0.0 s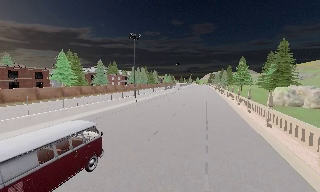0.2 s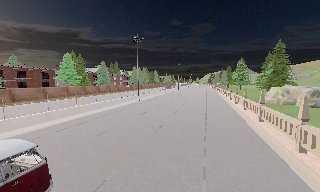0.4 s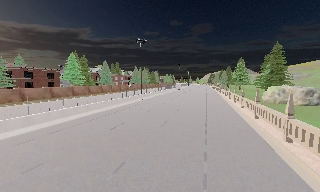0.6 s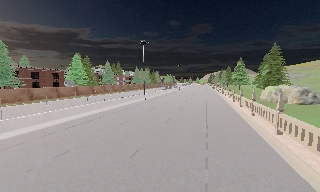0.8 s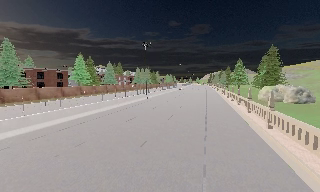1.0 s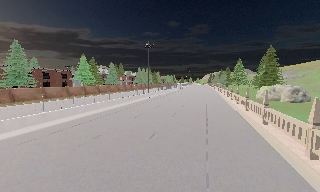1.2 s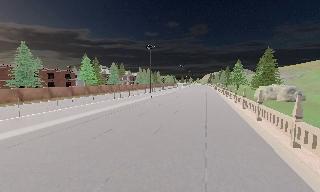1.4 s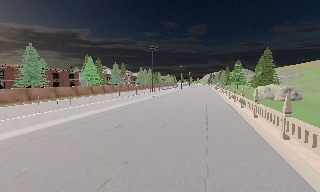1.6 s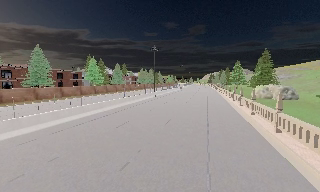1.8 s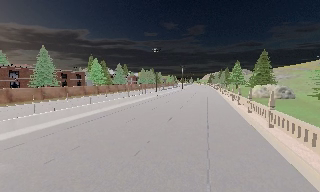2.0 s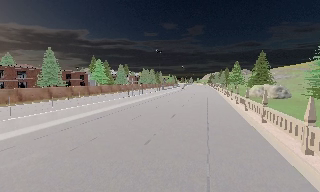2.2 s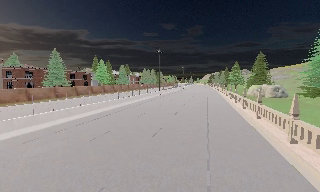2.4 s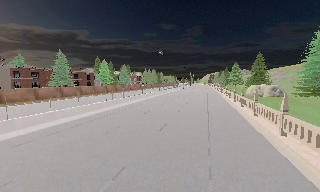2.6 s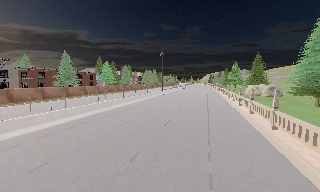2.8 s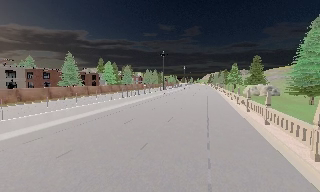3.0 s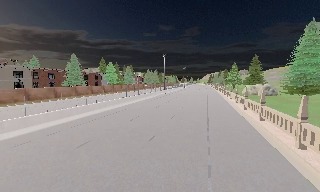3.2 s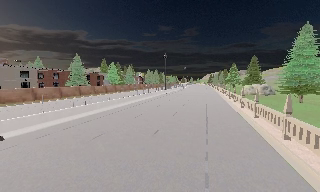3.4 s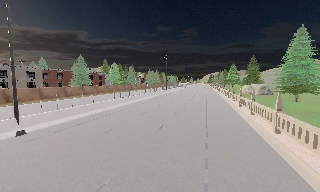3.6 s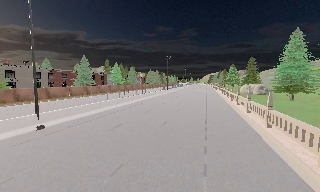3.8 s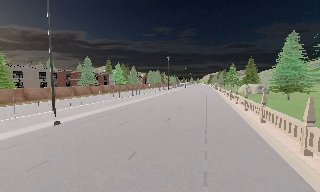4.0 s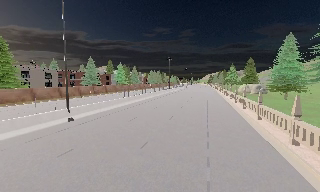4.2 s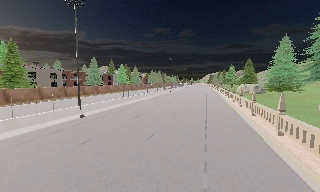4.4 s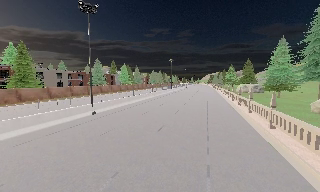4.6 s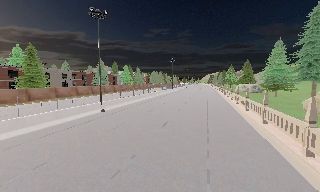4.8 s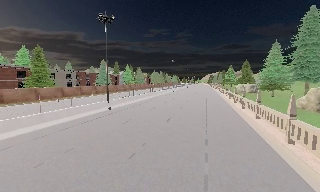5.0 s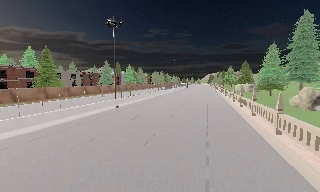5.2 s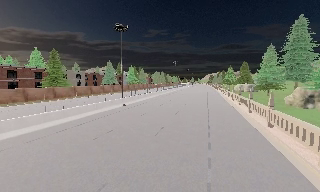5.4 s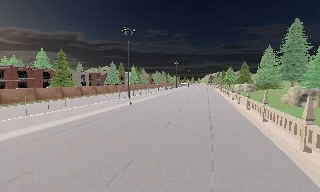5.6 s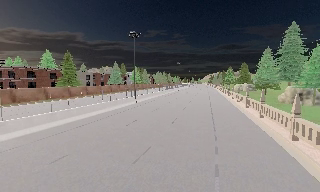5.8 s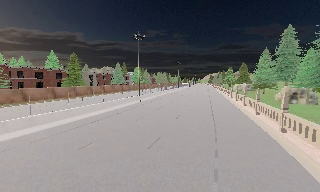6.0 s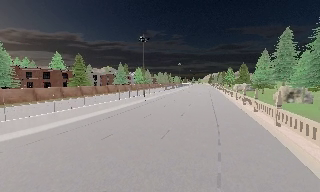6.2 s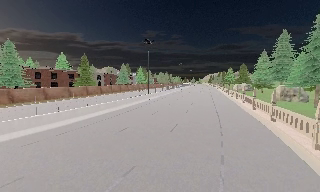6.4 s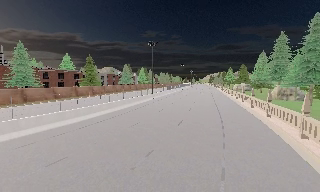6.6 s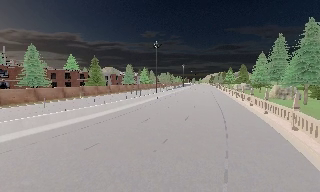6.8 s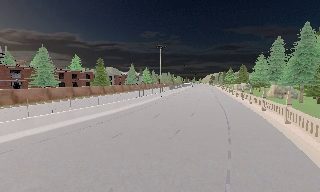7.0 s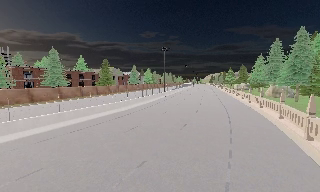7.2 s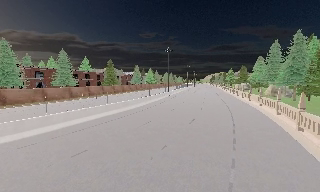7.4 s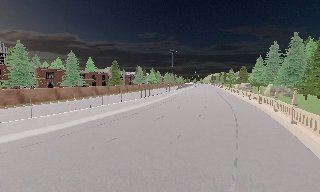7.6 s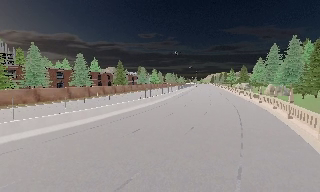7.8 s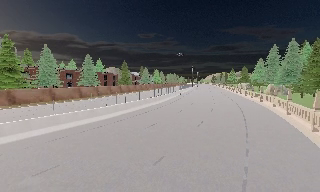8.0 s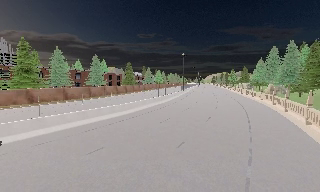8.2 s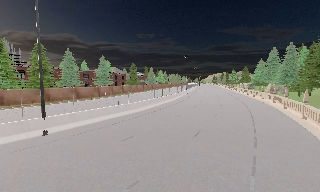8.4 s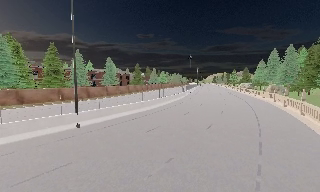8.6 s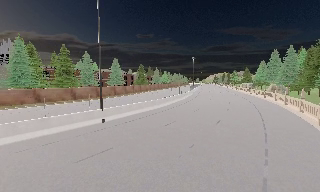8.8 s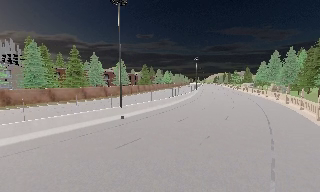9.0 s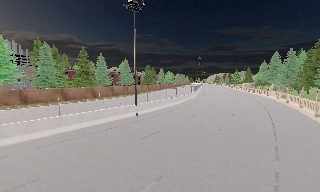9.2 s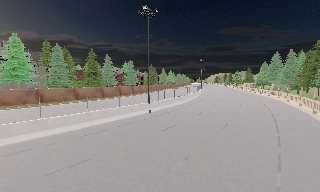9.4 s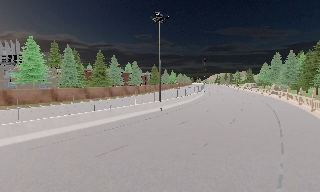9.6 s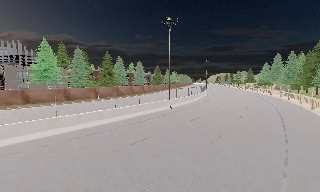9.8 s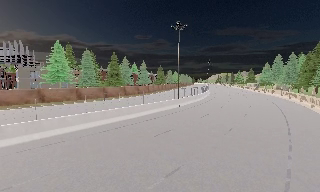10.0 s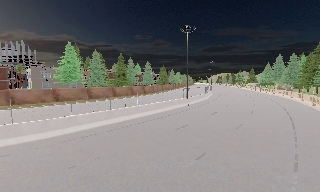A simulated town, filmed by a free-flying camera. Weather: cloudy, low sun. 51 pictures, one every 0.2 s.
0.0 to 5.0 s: The camera travels backward, about 35 m, so what stands in front gets smaller.
5.0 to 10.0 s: The camera travels backward and to its left, about 50 m, so what stands in front gets smaller.
The film runs backward here.
